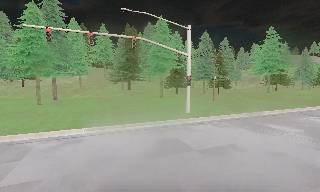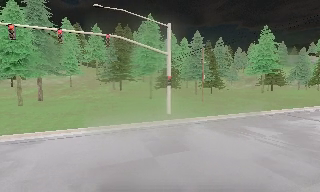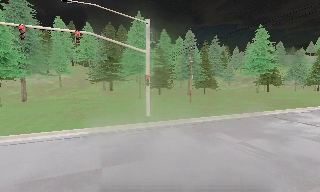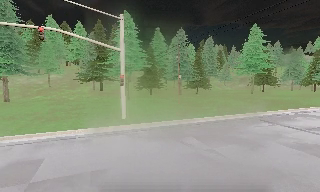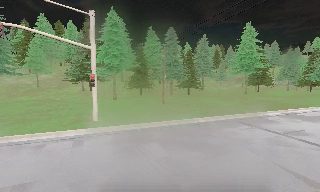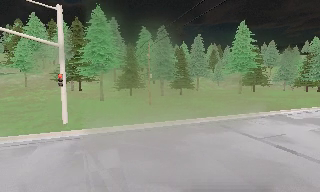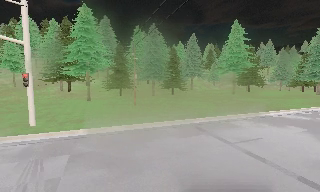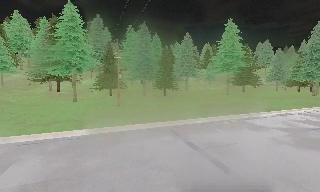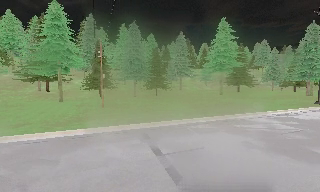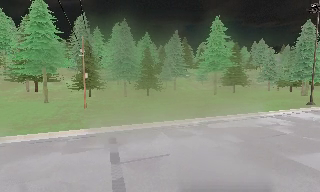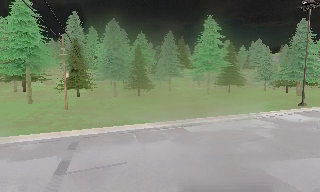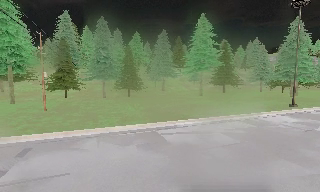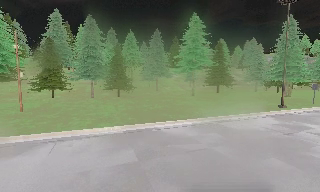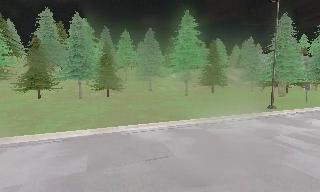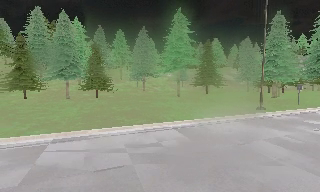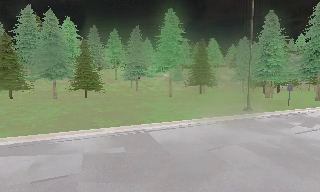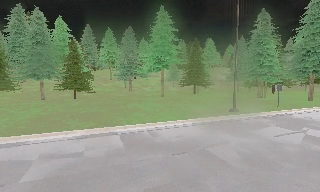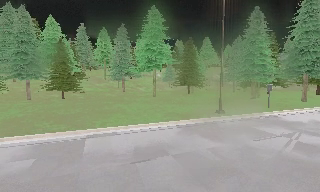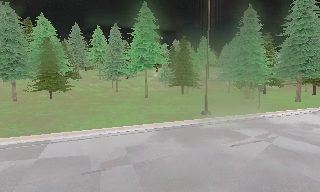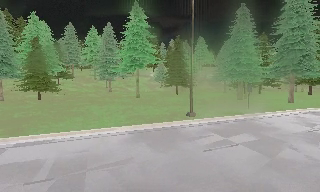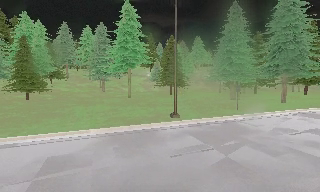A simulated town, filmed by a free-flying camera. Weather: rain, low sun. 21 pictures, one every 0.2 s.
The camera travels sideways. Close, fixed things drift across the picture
to the left.
0.0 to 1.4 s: The camera travels to its right and forward, about 14 m, so close, fixed things drift to the left.
1.4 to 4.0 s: The camera travels to its right, about 20 m, so close, fixed things drift to the left.
The film runs backward here.
